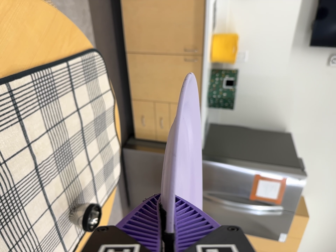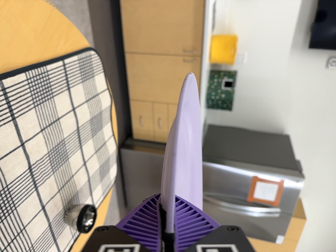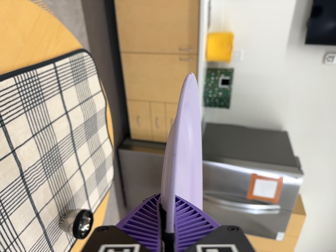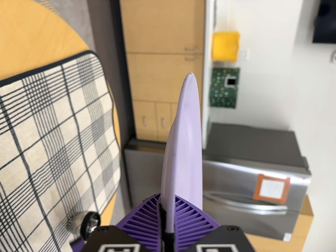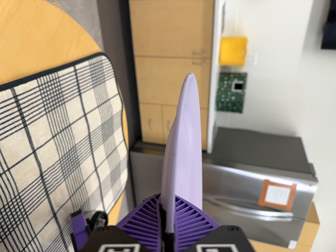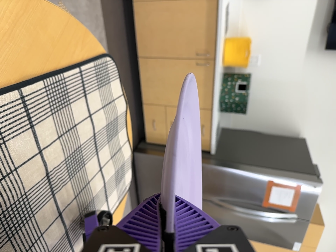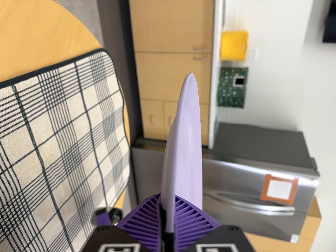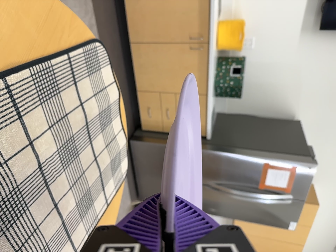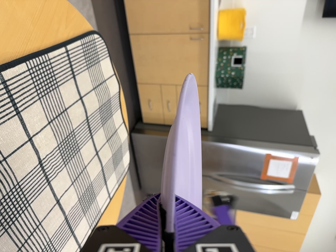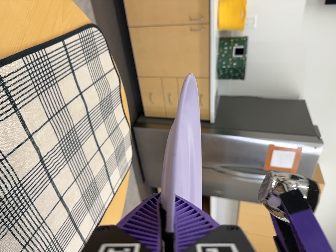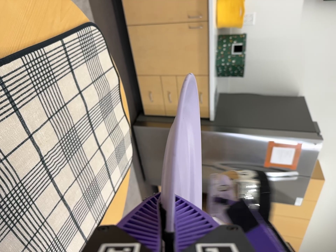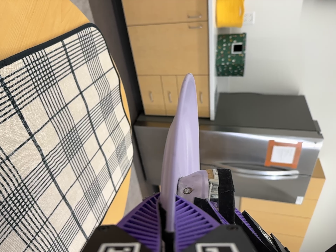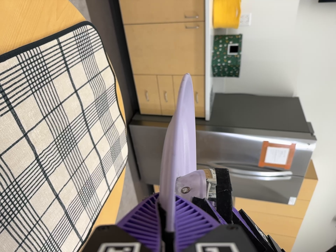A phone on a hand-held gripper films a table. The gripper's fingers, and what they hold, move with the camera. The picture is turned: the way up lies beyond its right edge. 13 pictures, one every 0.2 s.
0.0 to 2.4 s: The camera travels forward, about 5 cm, so what stands in front looms larger.
The film runs backward here.
